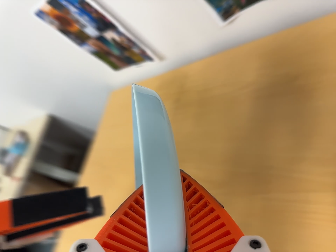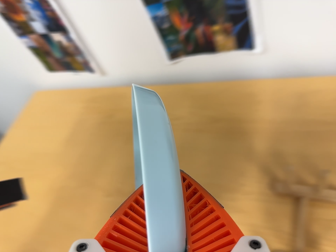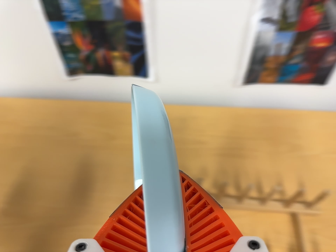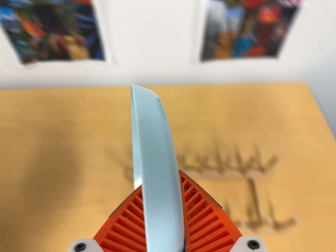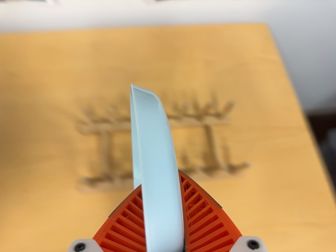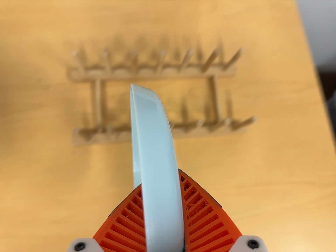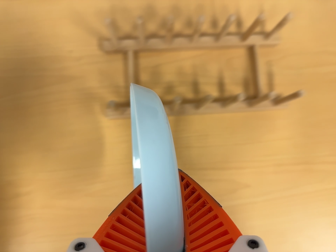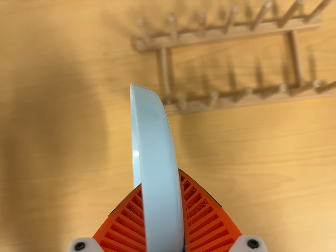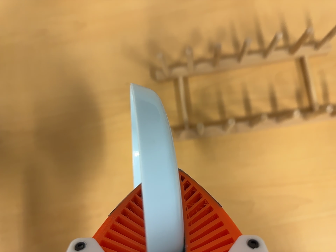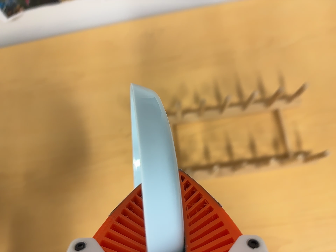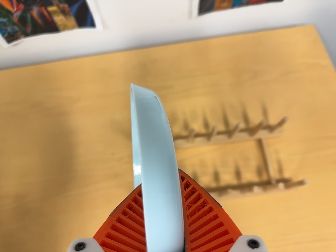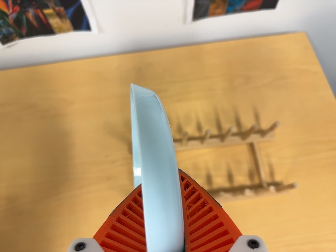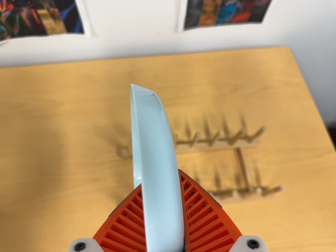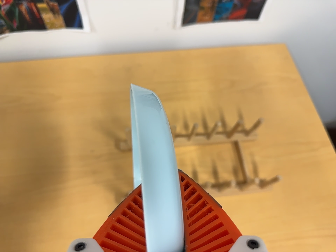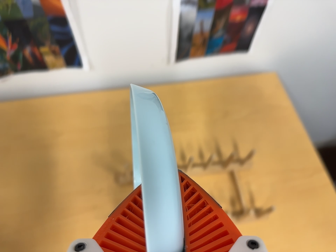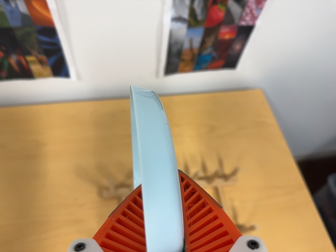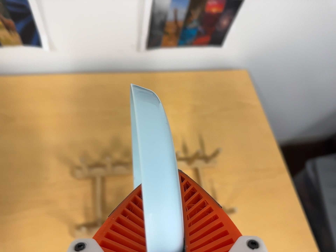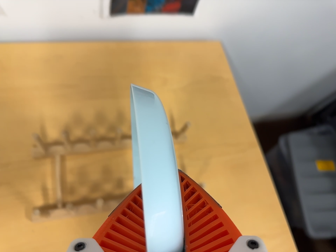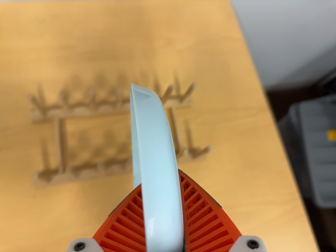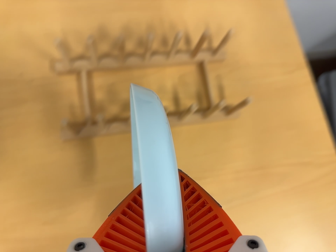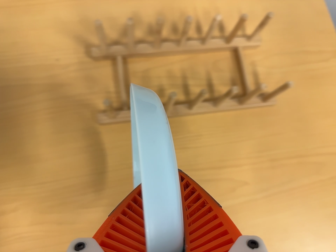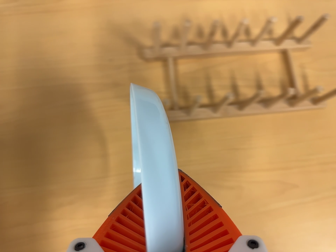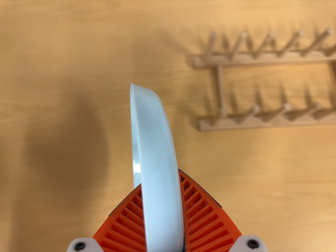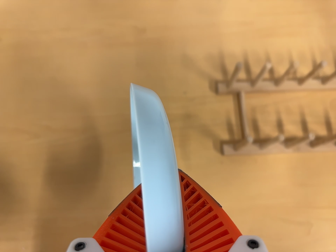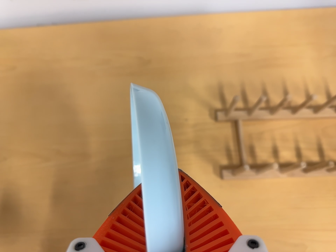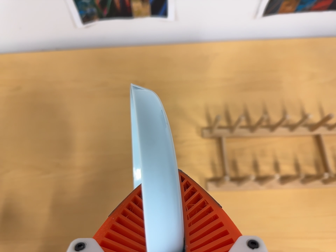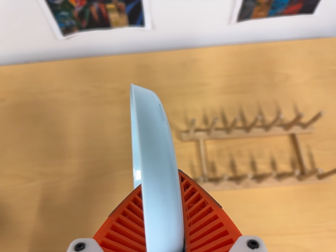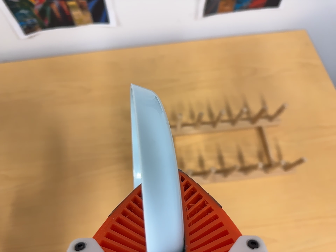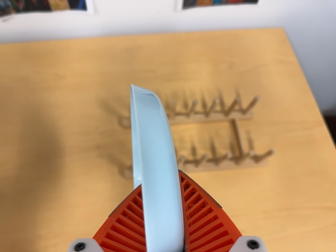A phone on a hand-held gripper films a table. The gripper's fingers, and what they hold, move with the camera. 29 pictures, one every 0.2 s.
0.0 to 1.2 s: The camera swings to its right by about 55 degrees, and the scene slides to the left. Its aim tips toward the bottom of its view by about 25 degrees, and the scene shifts upward. It rolls about its line of sight by about 10 degrees, and the scene rotates clockwise.
1.2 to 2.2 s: The camera travels backward, about 10 cm, so what stands in front gets smaller. Its aim tips toward the top of its view by about 15 degrees, and the scene shifts downward.
2.2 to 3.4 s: The camera swings to its right by about 15 degrees, and the scene slides to the left.
3.4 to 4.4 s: The camera swings to its left by about 15 degrees, and the scene slides to the right. It travels to its left and toward the bottom of its view, about 18 cm, so close, fixed things drift to the right. Its aim tips toward the bottom of its view by about 10 degrees, and the scene shifts upward.
4.4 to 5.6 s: The camera travels backward and to its right, about 14 cm, so what stands in front gets smaller. Its aim tips toward the top of its view by about 10 degrees, and the scene shifts downward.
The film runs forward here.
